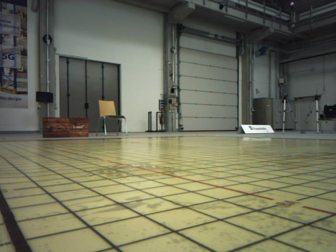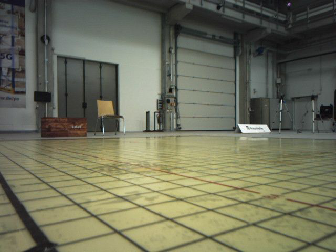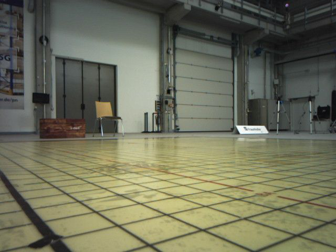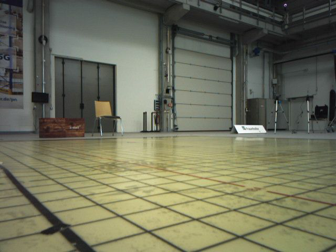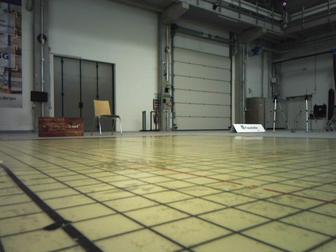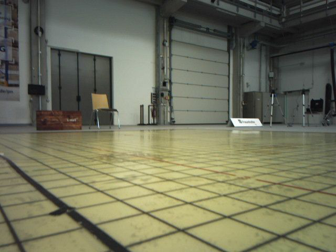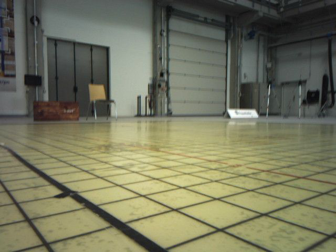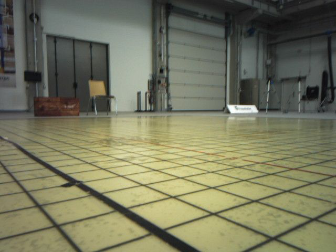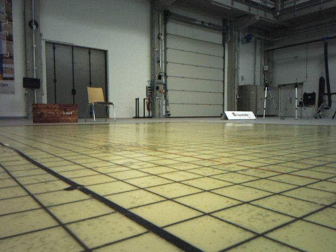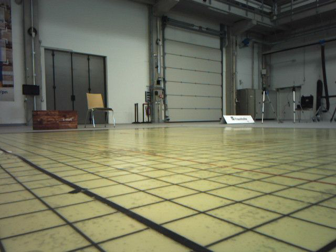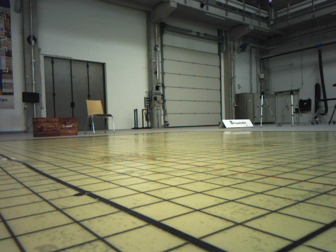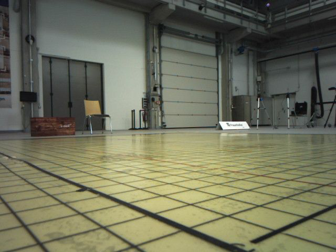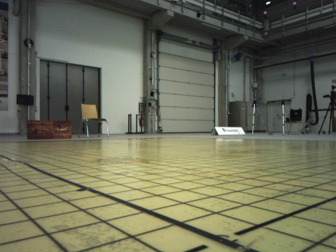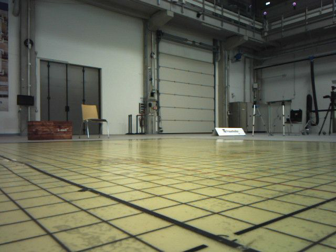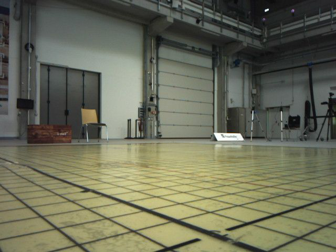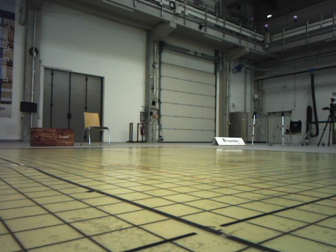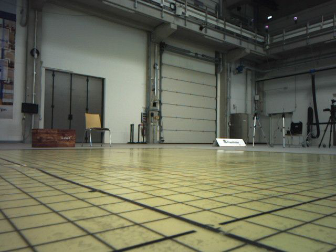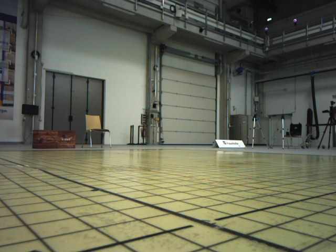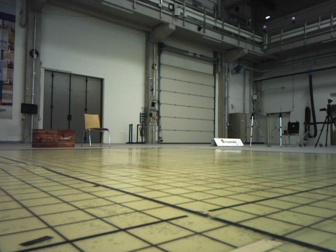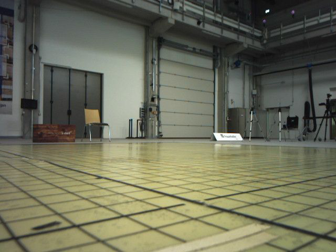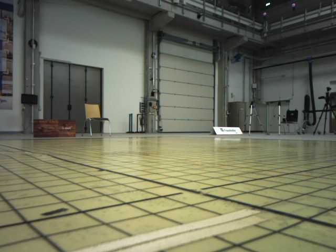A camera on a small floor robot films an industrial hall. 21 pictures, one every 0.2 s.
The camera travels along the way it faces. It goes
backward.
0.0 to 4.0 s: The camera travels backward, about 0.8 m, so what stands in front gets smaller.
The film runs backward here.
